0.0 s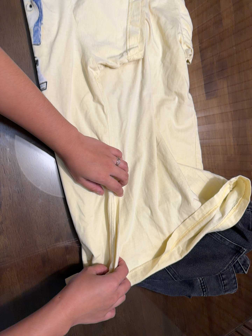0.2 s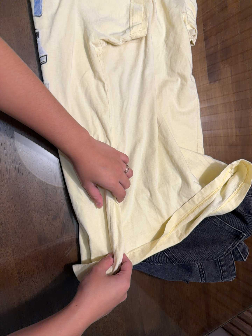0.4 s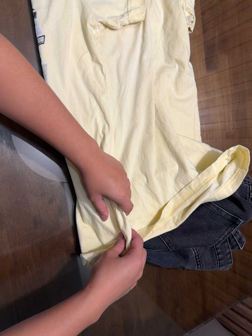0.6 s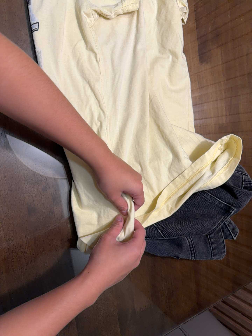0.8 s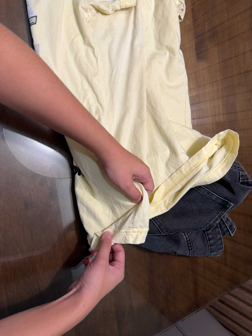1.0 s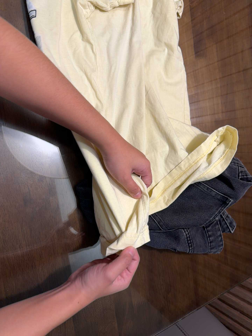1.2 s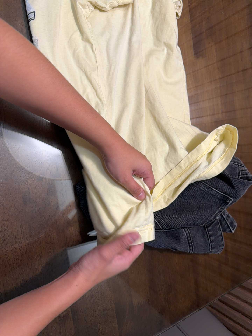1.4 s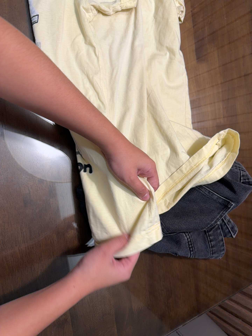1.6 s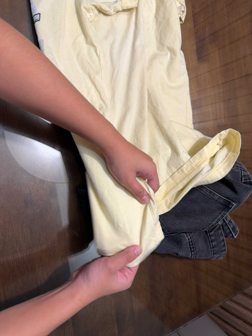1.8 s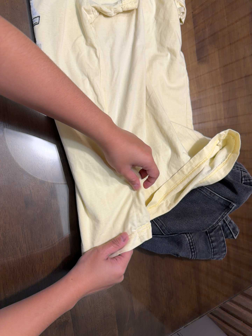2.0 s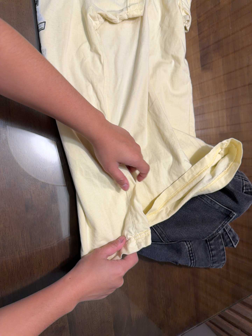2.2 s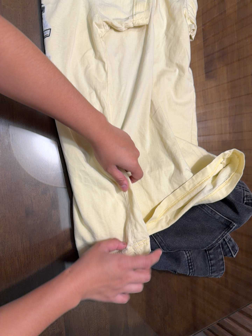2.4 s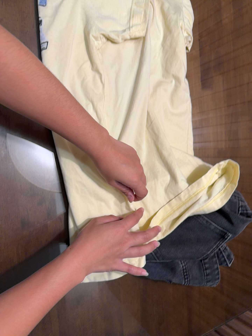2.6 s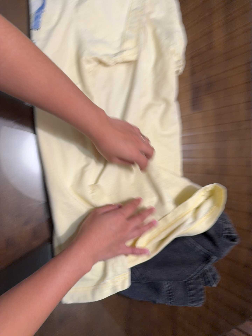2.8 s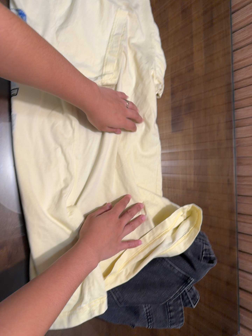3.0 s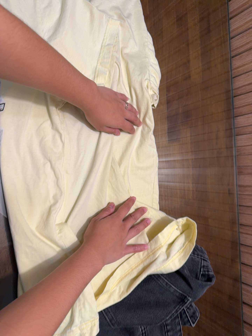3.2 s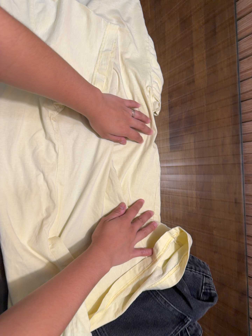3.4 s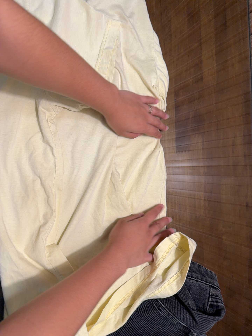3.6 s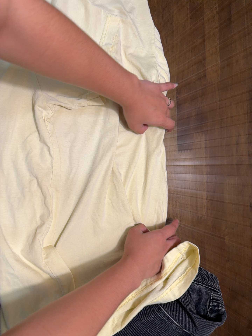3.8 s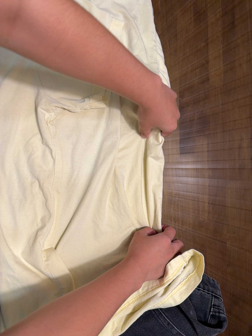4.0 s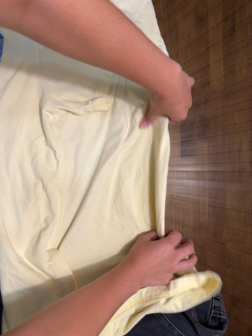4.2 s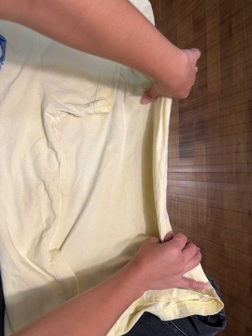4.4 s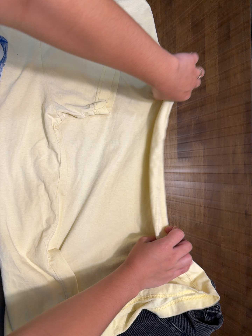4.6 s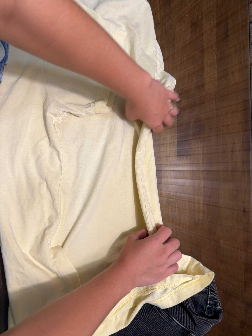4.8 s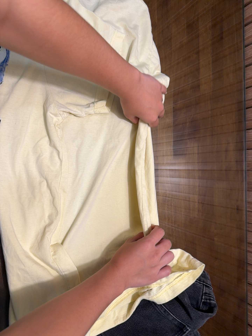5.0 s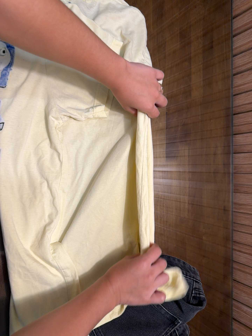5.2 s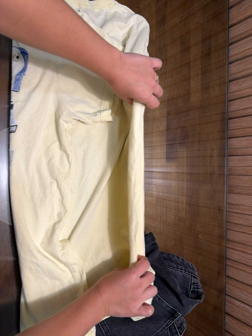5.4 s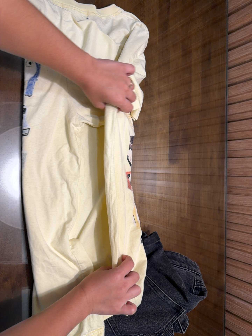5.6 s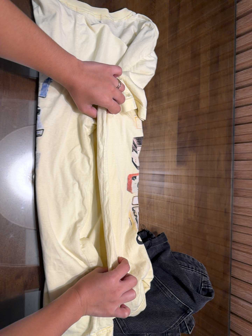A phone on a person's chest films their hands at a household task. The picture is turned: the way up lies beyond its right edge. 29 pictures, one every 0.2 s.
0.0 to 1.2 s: The camera travels toward the bottom of its view, about 12 cm, so close, fixed things drift upward.
1.2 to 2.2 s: The camera shifts only a little, or ends up much as it began.
2.2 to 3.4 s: The camera travels toward the top of its view and to its right, about 16 cm, so close, fixed things drift downward.
3.4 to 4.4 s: The camera shifts only a little, or ends up much as it began.
4.4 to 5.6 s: The camera travels to its left and backward, about 14 cm.
The film runs forward here.
